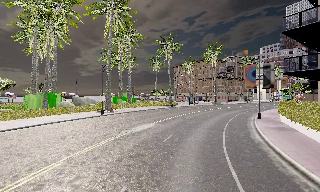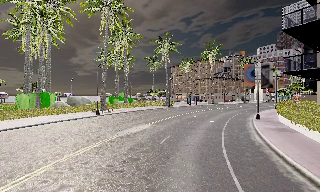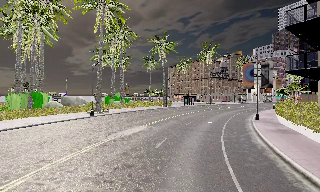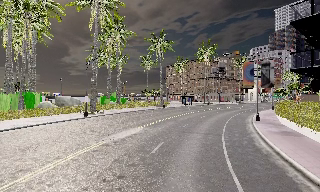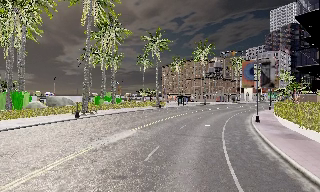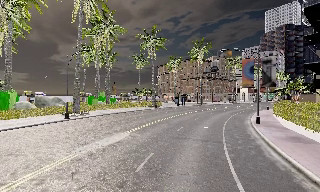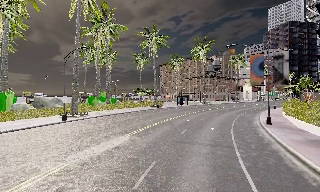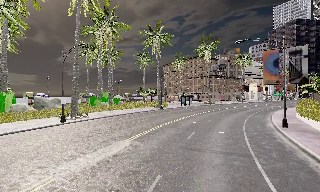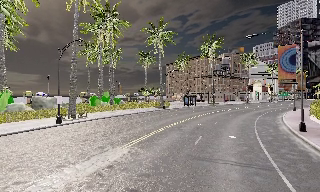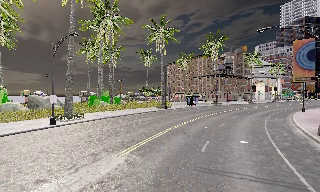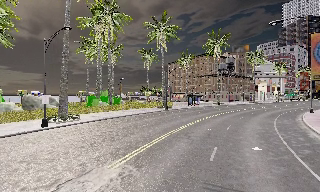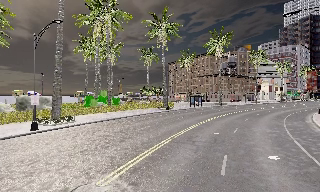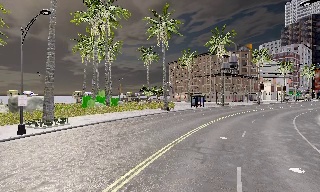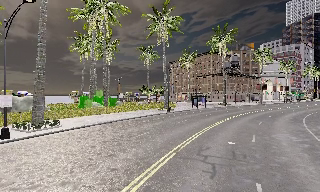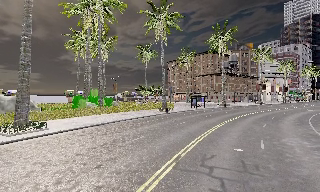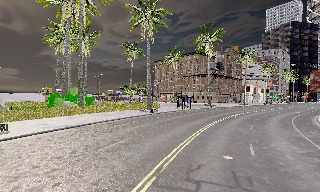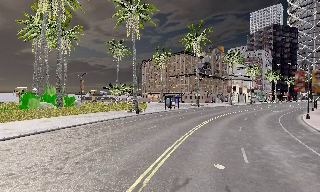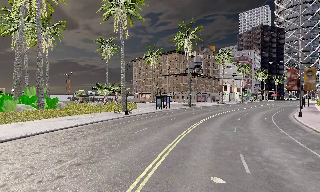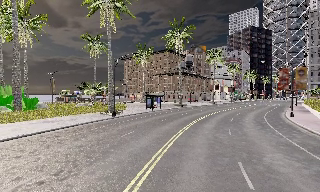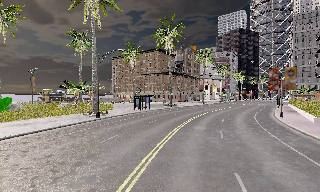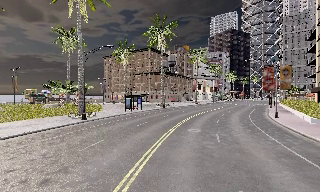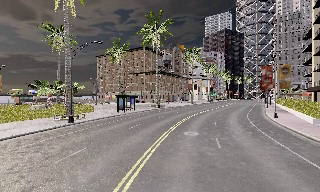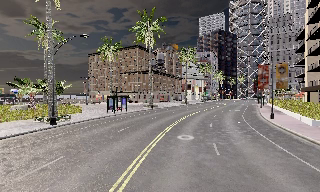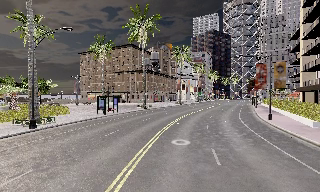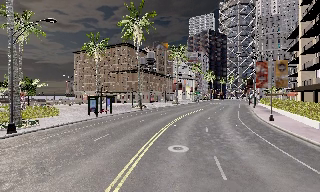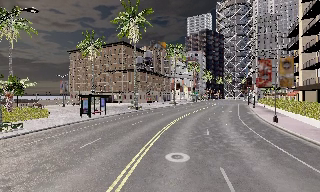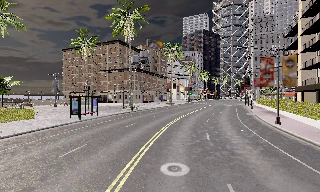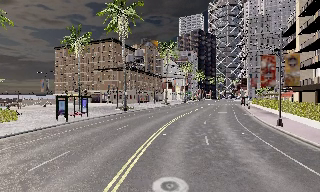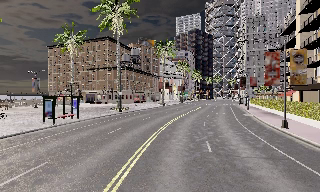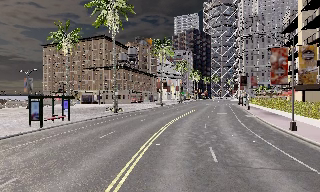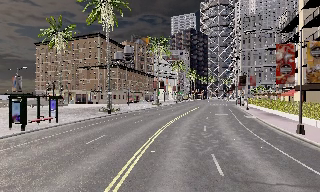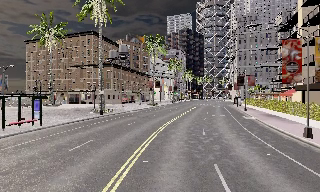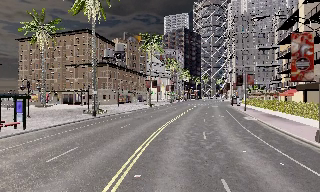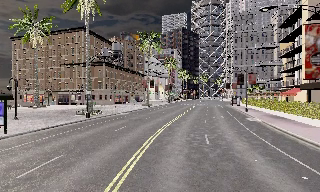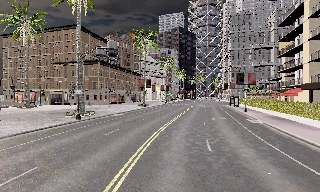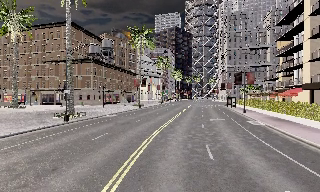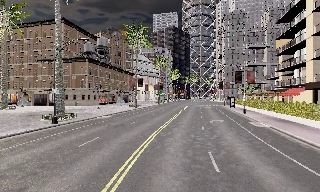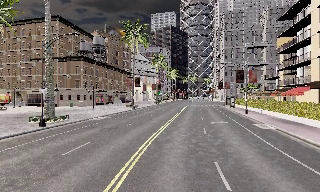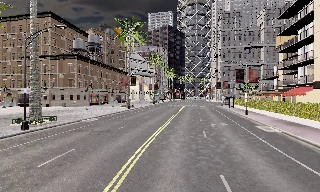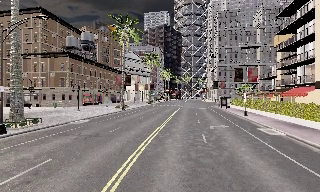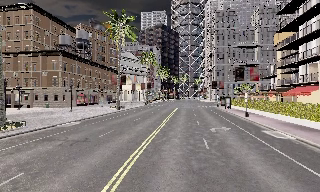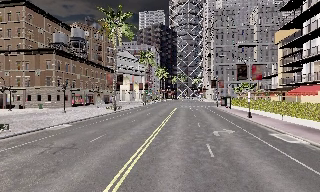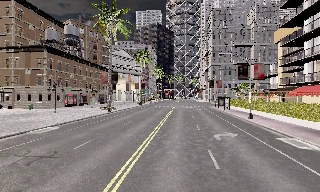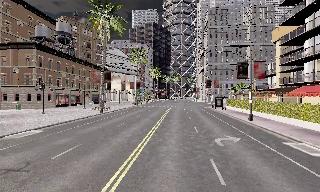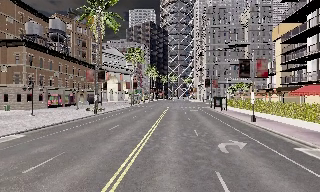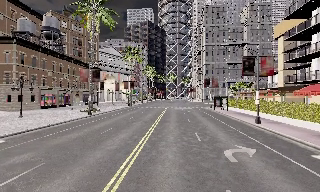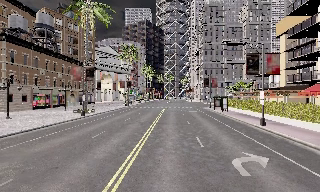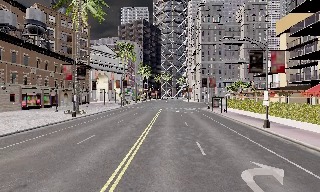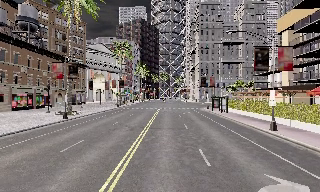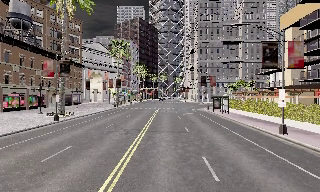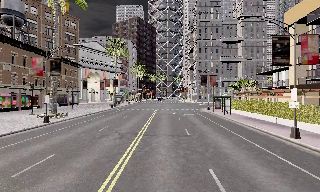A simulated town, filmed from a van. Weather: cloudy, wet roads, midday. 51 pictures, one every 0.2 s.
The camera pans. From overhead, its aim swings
clockwise.
The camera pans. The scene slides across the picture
to the left.
0.0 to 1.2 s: The camera travels forward, about 5 m, so what stands in front looms larger. It gains speed.
1.2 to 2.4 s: The camera travels forward, about 7 m, so what stands in front looms larger.
2.4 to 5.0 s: The camera swings to its right by about 30 degrees, and the scene slides to the left. It travels forward, about 16 m, so what stands in front looms larger.
5.0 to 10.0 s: The camera pans to its right, which is clockwise from overhead, by about 25 degrees. It travels forward, about 30 m, so what stands in front looms larger.
The film runs forward here.
